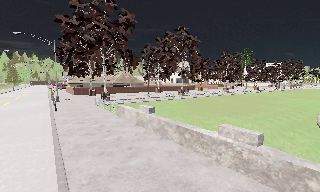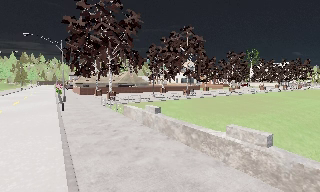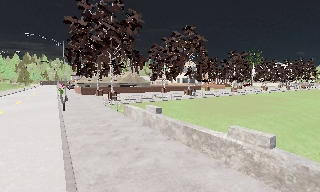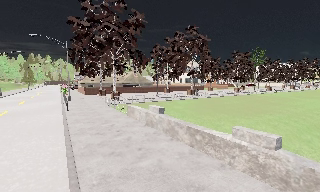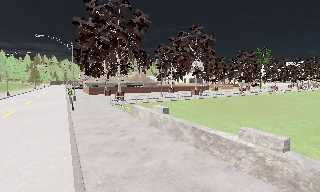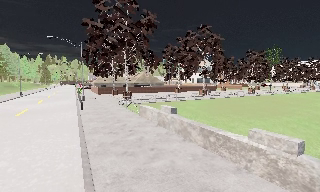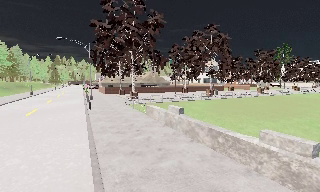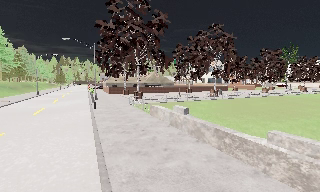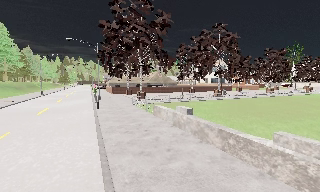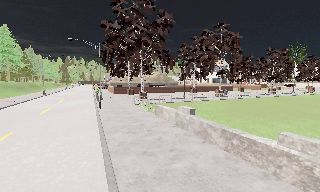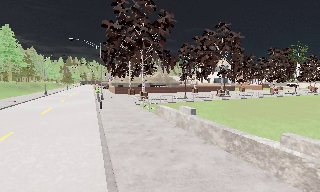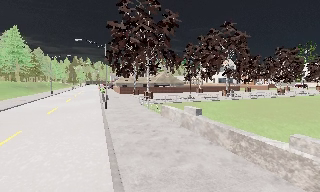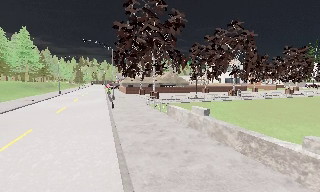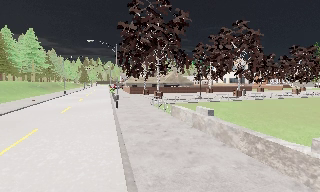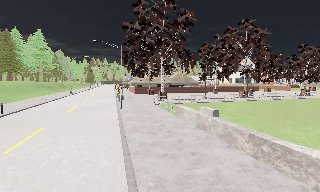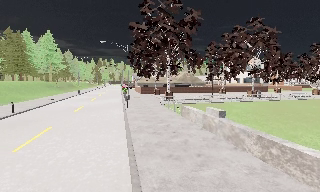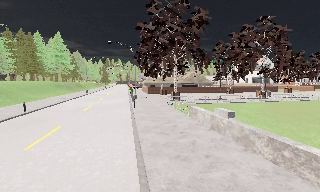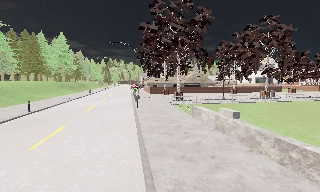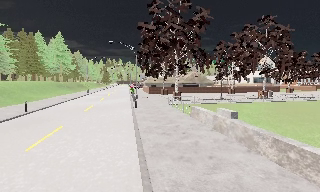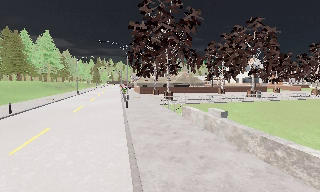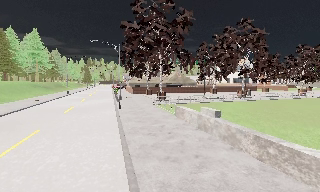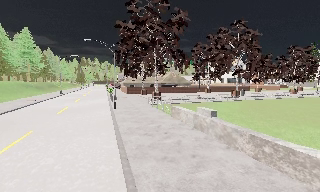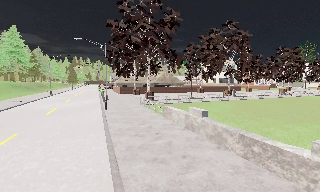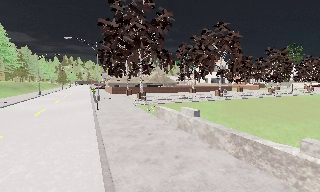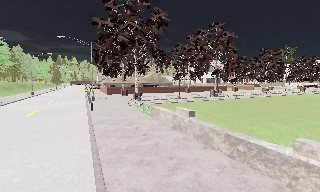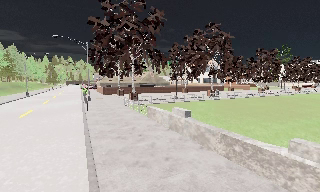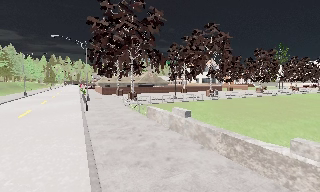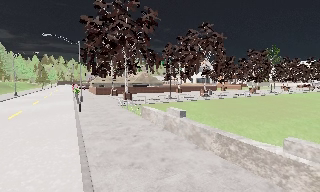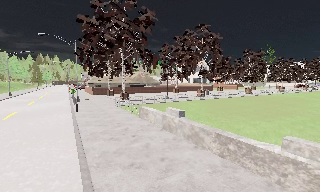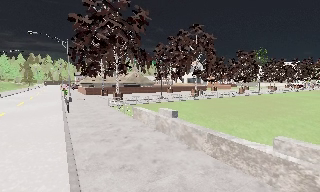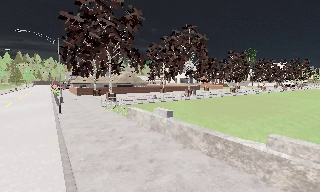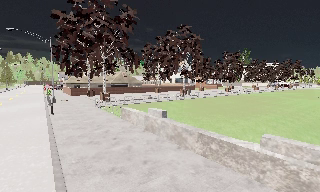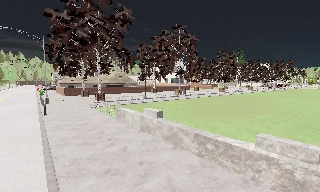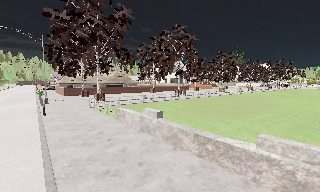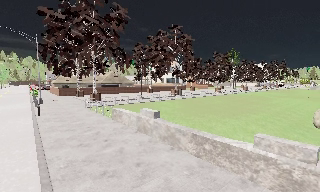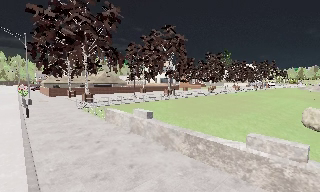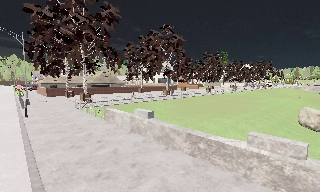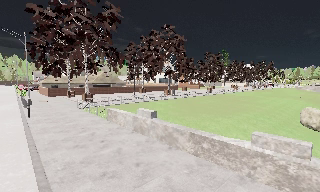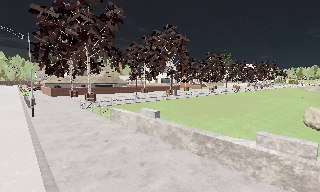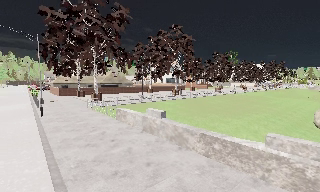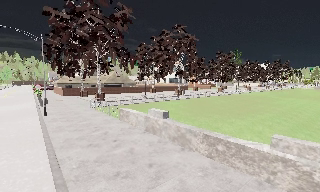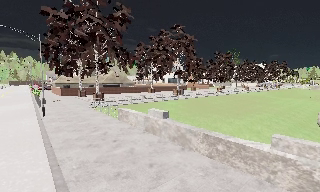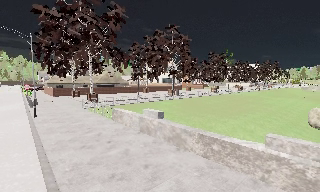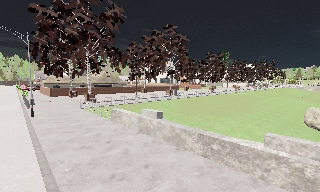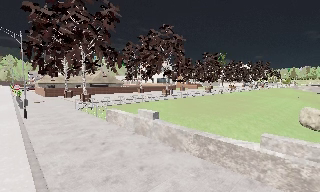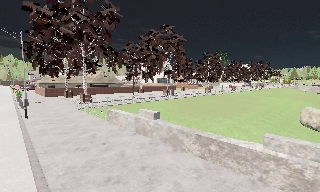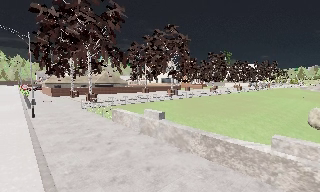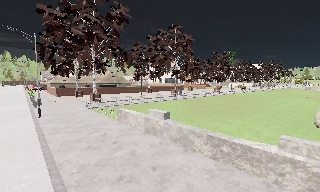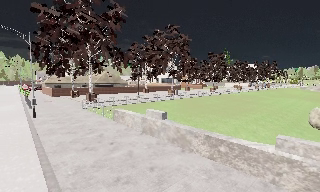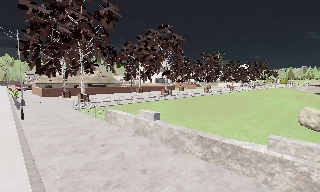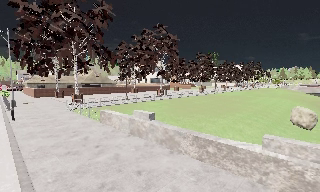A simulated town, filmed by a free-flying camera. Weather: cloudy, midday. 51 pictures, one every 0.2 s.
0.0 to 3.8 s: The camera pans to its left, which is counterclockwise from overhead, by about 20 degrees. It travels forward, about 1 m, so what stands in front looms larger.
3.8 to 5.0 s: The camera swings to its right by about 10 degrees, and the scene slides to the left.
5.0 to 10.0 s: The camera swings to its right by about 20 degrees, and the scene slides to the left. It travels to its left and forward, about 1 m.
The film runs forward here.
